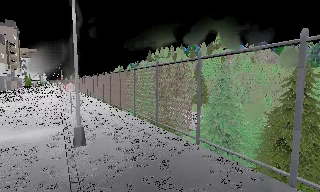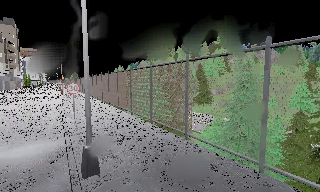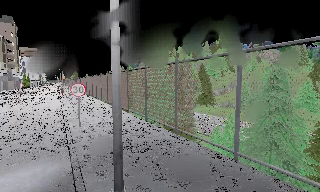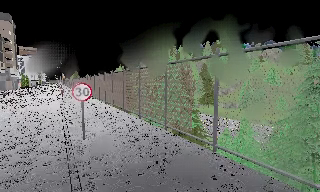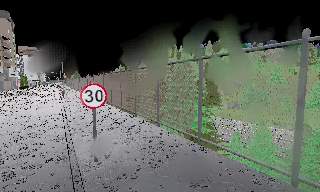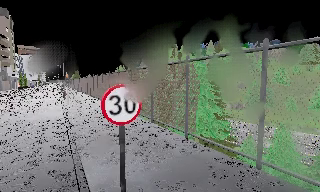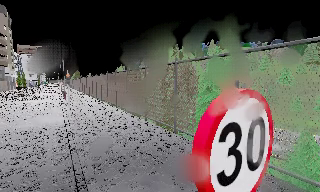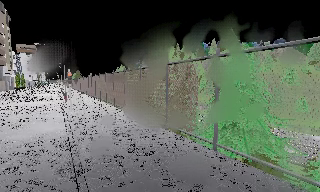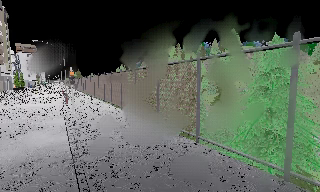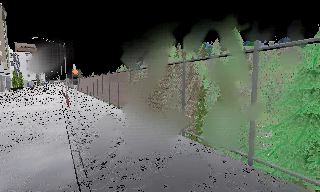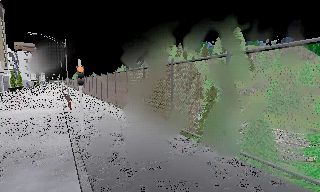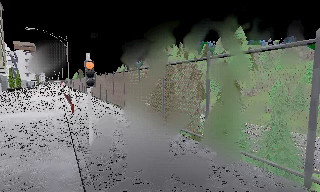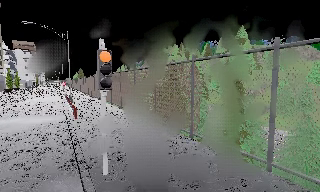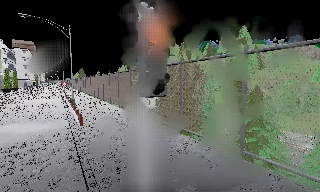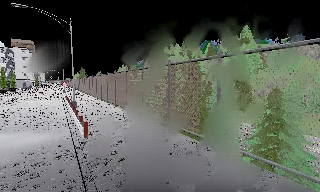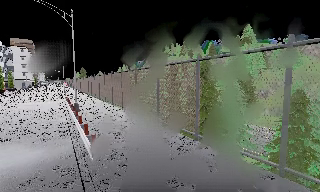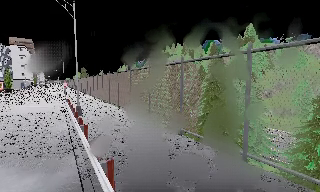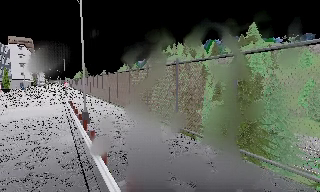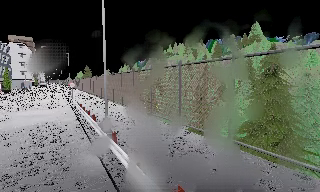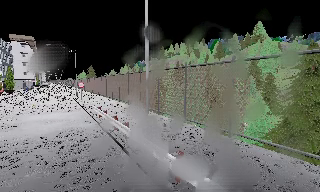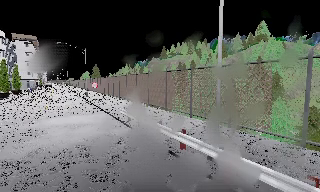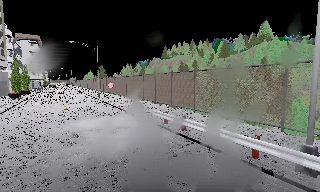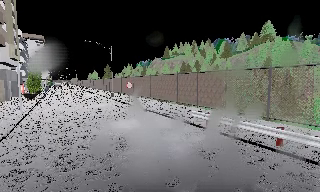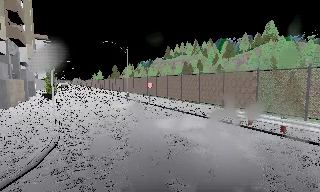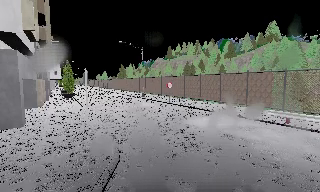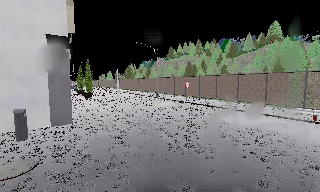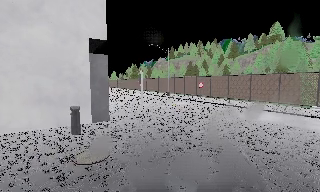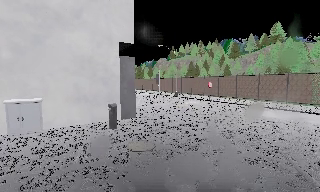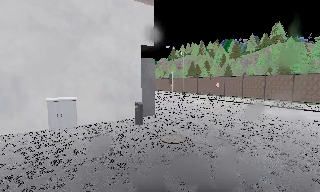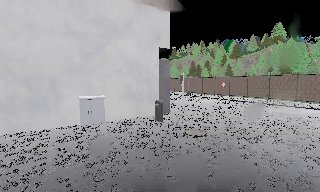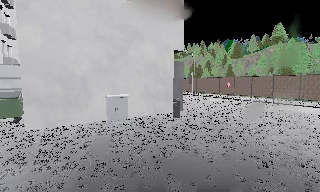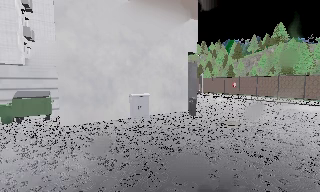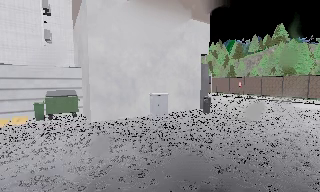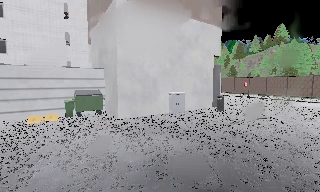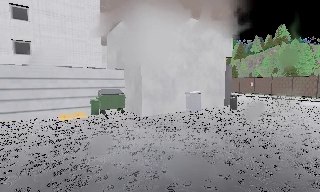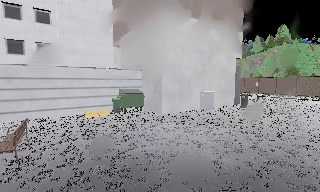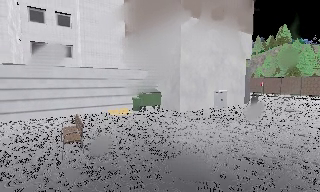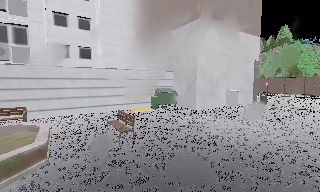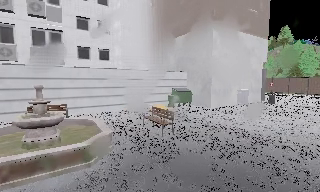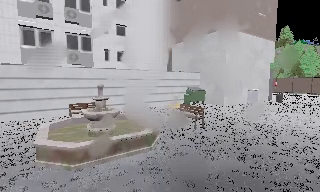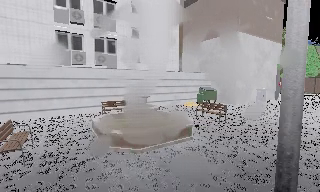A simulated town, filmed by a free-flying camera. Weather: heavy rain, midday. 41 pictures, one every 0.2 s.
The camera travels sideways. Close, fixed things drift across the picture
to the right.
0.0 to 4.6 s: The camera travels forward and to its left, about 45 m, so what stands in front looms larger.
4.6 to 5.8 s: The camera travels to its left and backward, about 11 m, so close, fixed things drift to the right. It loses speed.
5.8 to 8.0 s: The camera travels to its left and backward, about 18 m, so close, fixed things drift to the right.
The film runs forward here.
